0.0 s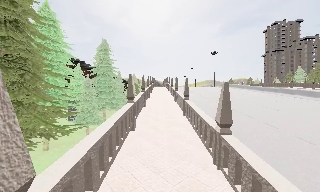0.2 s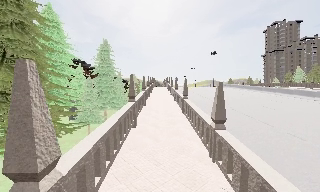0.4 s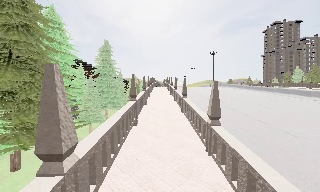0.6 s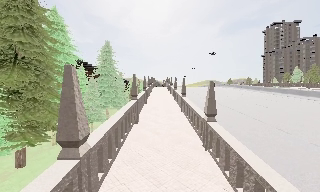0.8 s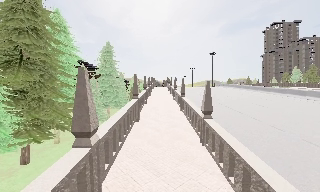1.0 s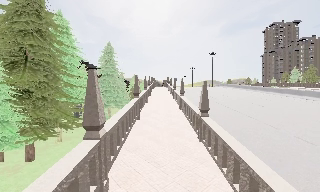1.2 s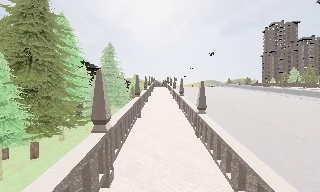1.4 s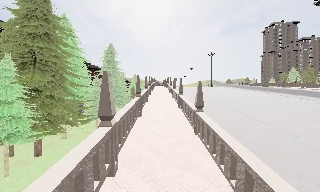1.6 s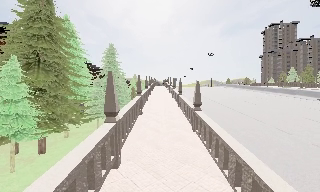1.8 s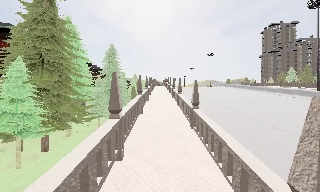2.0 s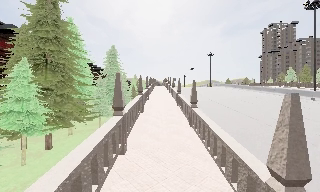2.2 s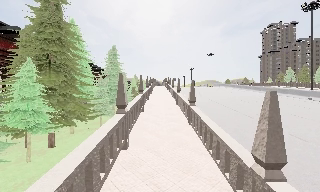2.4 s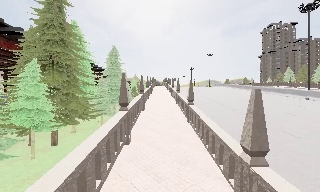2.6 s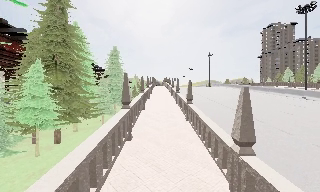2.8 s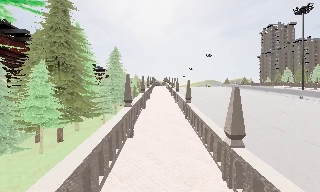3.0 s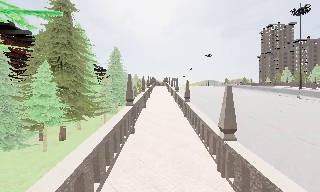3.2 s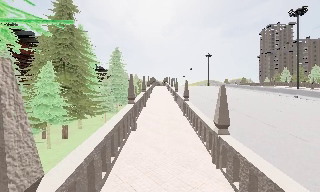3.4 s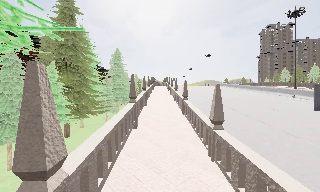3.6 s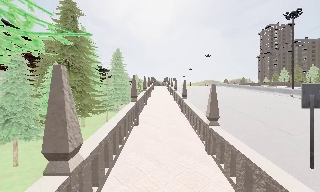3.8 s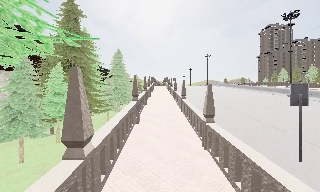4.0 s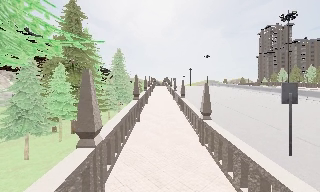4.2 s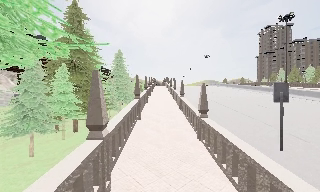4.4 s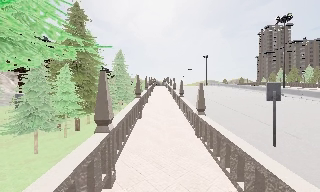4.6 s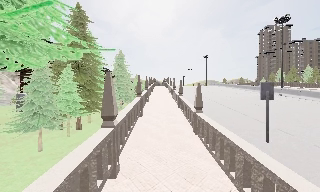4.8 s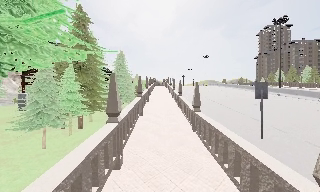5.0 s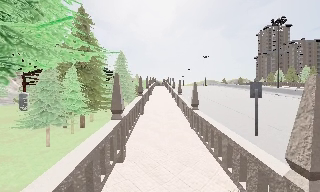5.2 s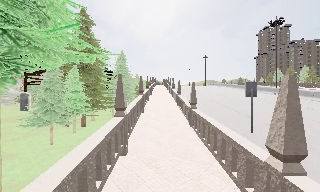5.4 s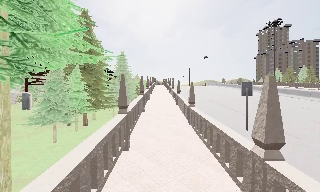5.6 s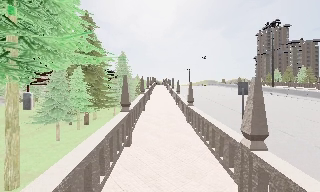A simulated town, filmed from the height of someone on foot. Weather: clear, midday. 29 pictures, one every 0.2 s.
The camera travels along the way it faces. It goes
backward.
0.0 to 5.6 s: The camera travels backward, about 11 m, so what stands in front gets smaller.
The film runs backward here.
